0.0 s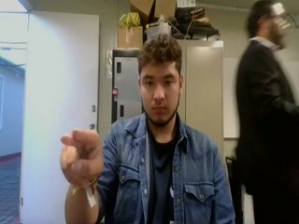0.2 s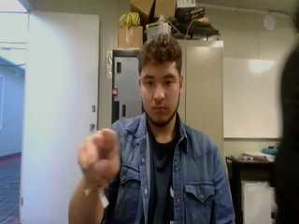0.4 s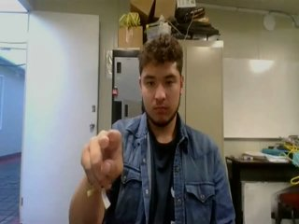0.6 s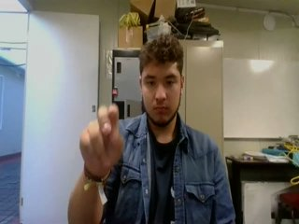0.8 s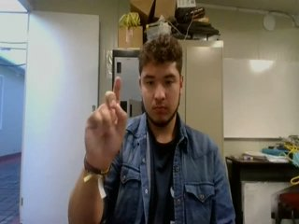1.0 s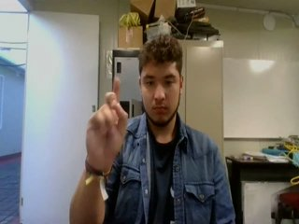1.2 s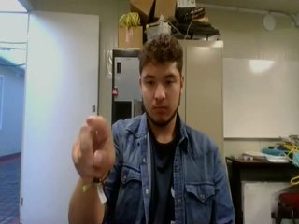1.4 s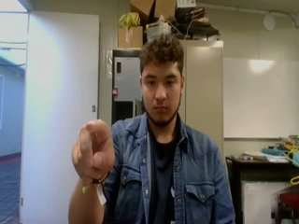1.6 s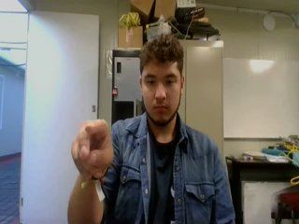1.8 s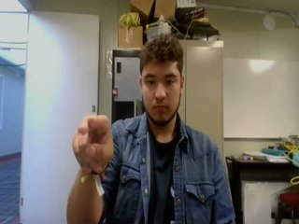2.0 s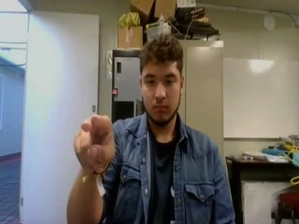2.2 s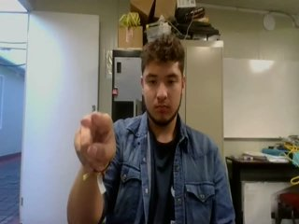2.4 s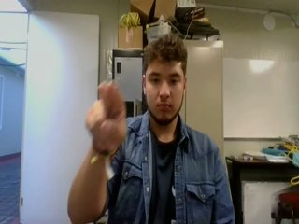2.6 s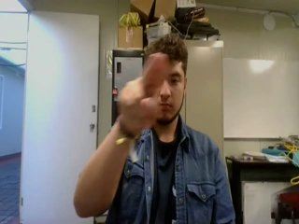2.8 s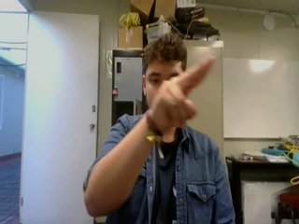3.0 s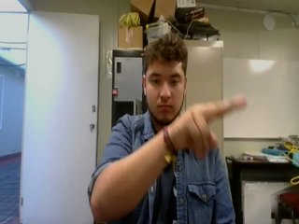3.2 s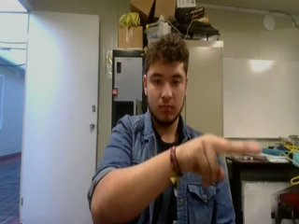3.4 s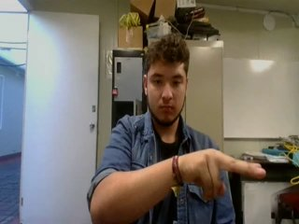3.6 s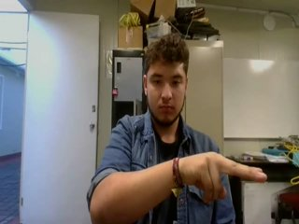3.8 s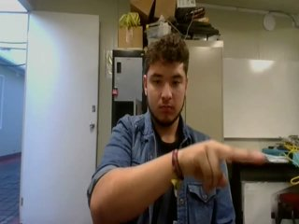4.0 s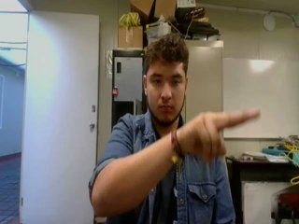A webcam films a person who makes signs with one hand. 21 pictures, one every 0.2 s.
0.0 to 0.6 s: Pointing with two fingers.
0.7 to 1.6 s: Click with one finger.
1.7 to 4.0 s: Pointing with two fingers.
